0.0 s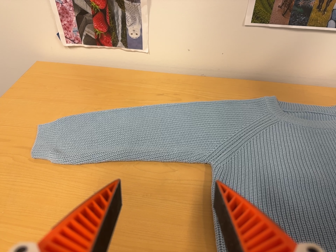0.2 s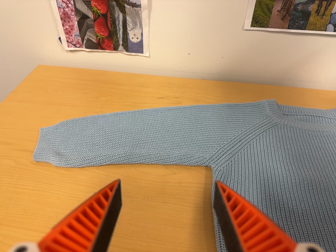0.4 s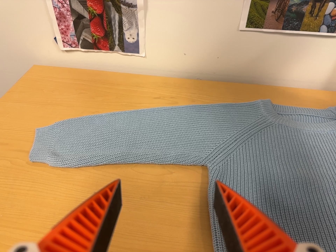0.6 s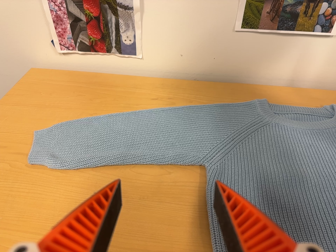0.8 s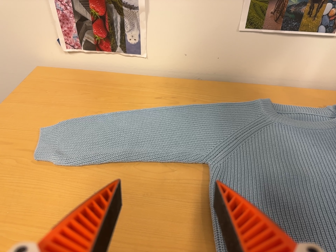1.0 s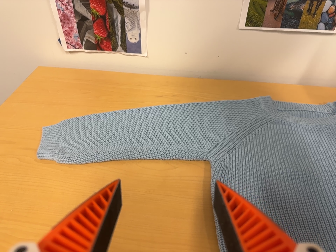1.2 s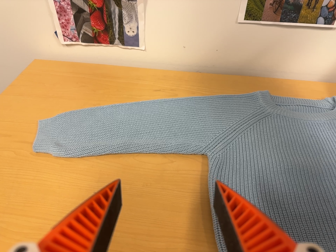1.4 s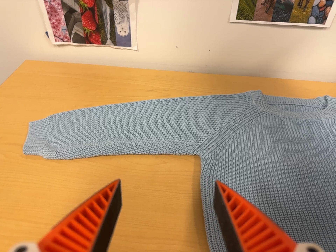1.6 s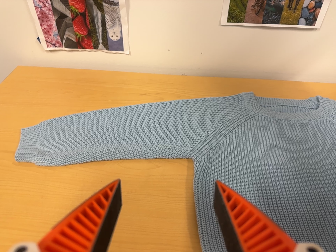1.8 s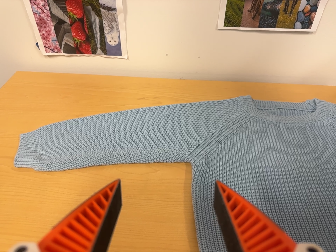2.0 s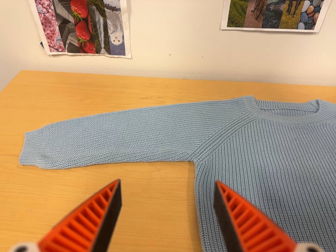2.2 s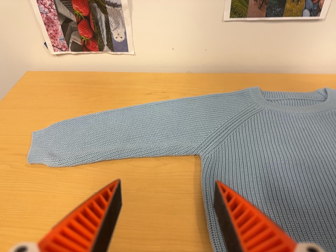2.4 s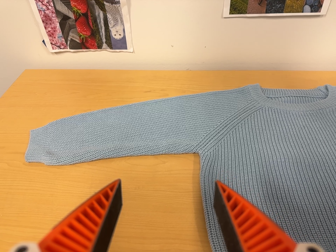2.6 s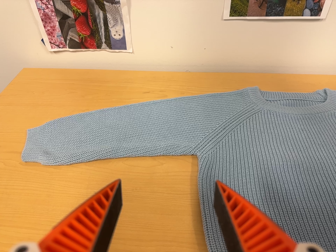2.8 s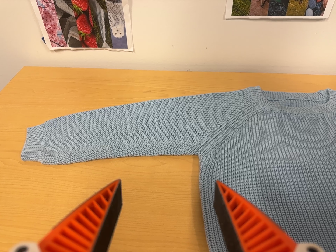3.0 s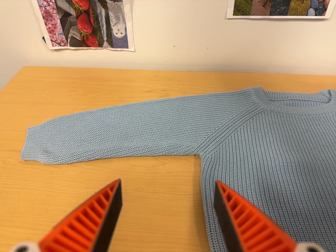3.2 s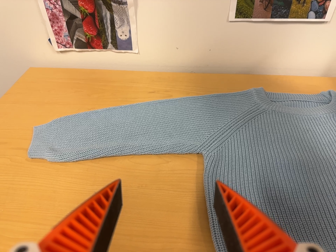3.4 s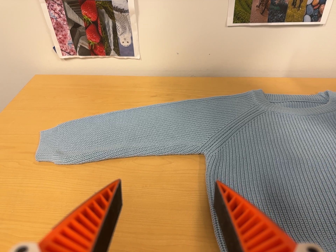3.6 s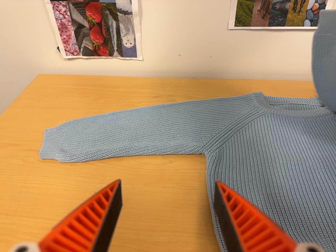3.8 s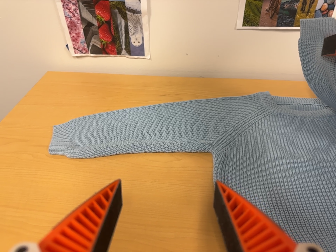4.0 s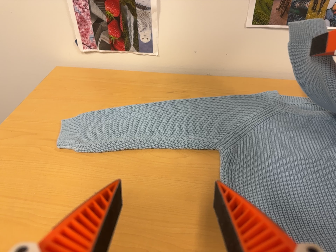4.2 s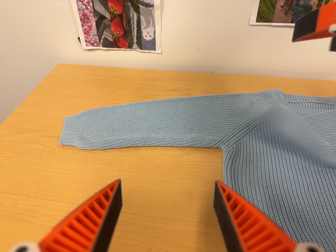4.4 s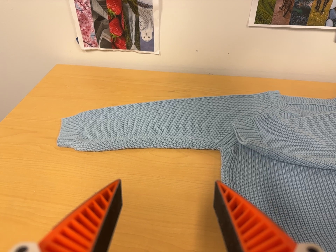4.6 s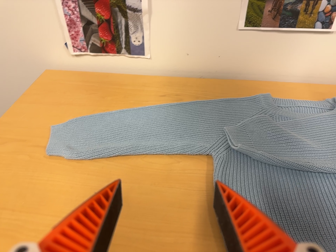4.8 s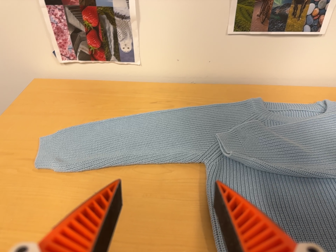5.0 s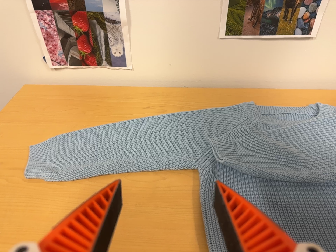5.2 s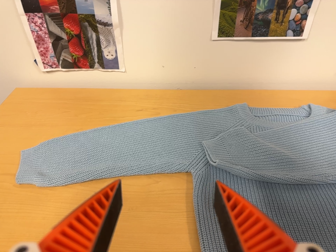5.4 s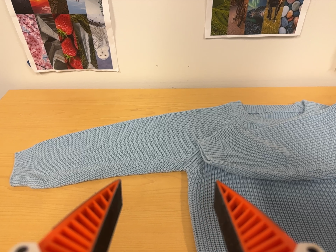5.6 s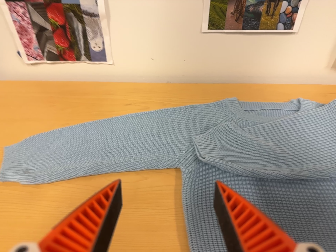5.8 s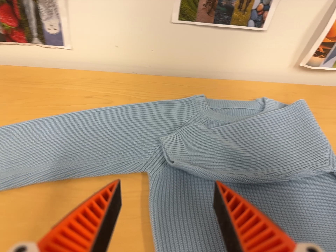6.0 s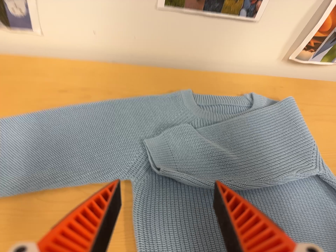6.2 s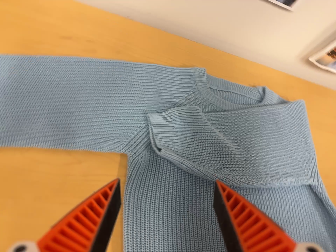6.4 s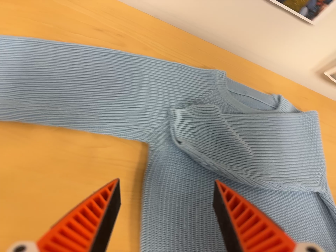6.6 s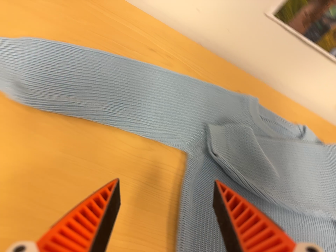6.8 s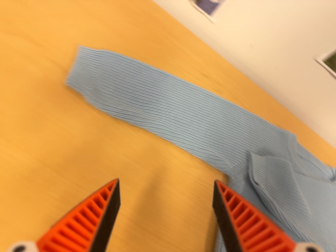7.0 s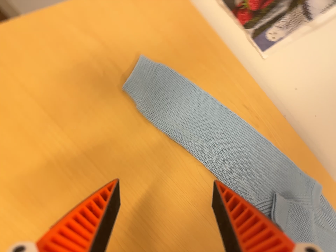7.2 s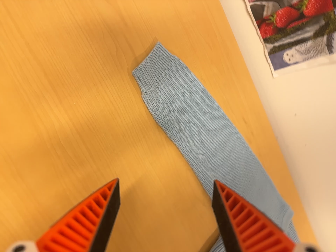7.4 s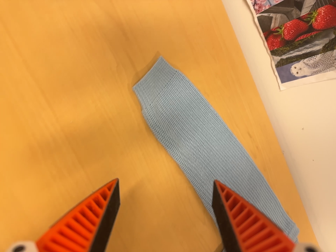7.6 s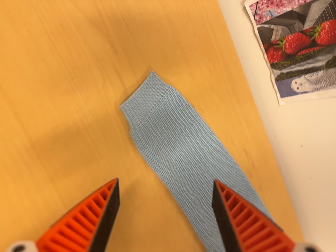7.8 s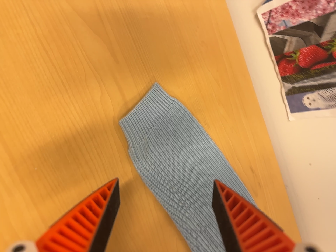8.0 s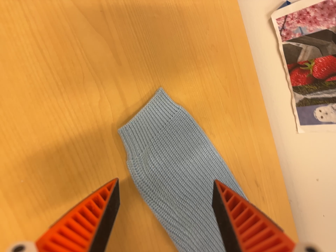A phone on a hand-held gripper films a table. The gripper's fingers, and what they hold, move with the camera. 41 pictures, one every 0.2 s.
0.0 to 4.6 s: The camera shifts only a little, or ends up much as it began.
4.6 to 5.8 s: The camera pans to its right by about 15 degrees. It travels toward the top of its view and forward, about 8 cm.
5.8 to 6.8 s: The camera travels to its left, about 18 cm, so close, fixed things drift to the right. It rolls about its line of sight by about 35 degrees, and the scene rotates clockwise.
6.8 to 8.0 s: The camera travels toward the top of its view, forward and to its left, about 16 cm, so close, fixed things drift downward. It rolls about its line of sight by about 35 degrees, and the scene rotates clockwise.
The film runs forward here.
